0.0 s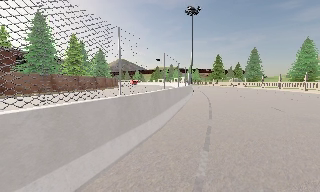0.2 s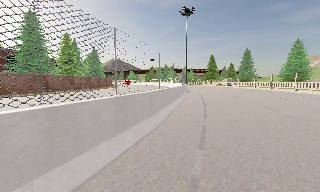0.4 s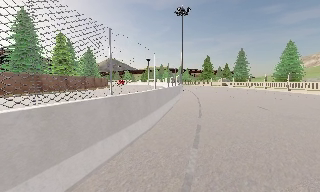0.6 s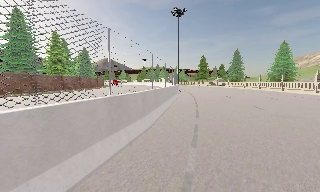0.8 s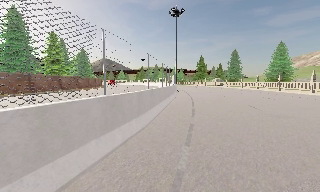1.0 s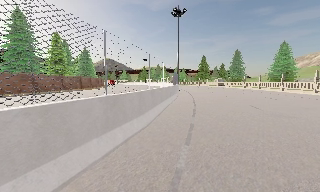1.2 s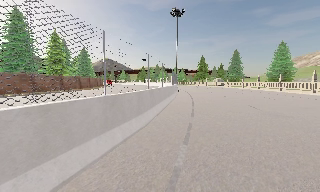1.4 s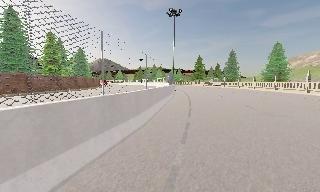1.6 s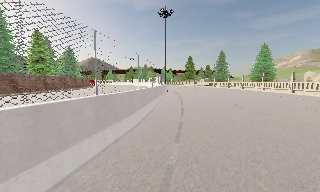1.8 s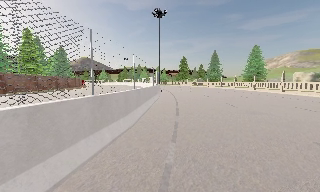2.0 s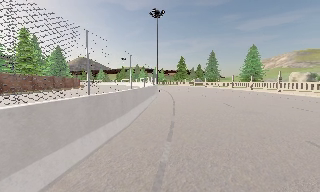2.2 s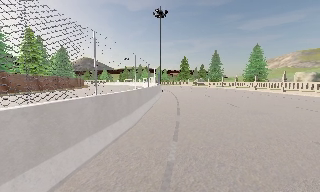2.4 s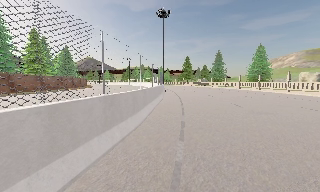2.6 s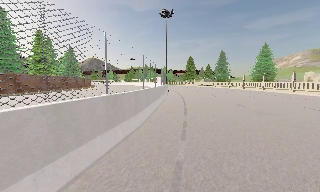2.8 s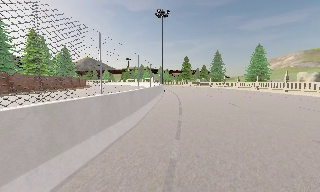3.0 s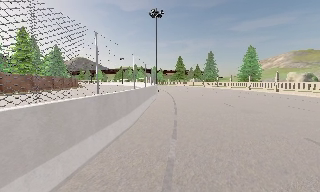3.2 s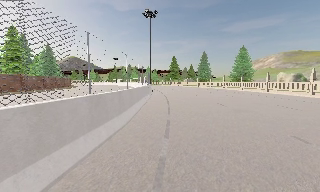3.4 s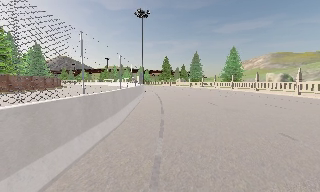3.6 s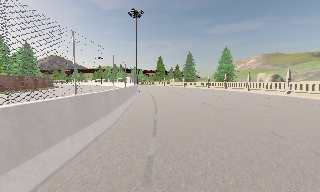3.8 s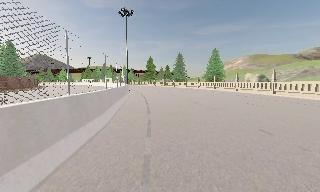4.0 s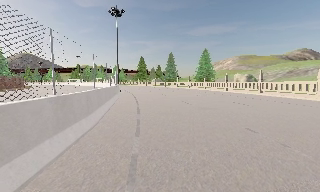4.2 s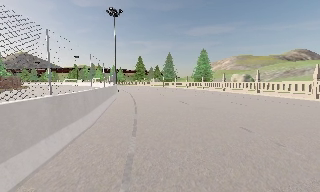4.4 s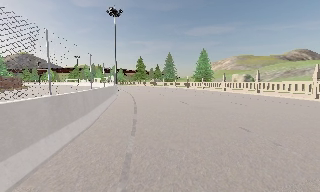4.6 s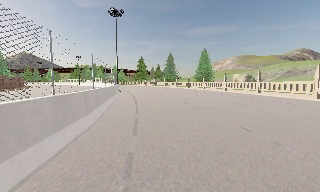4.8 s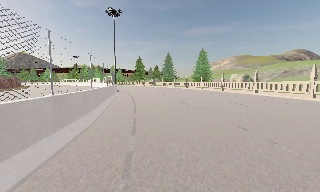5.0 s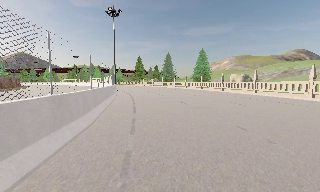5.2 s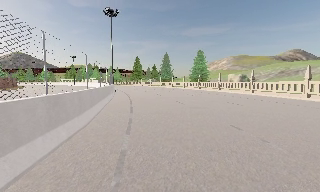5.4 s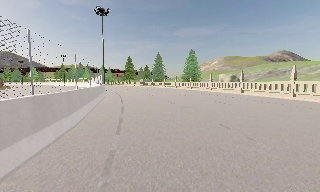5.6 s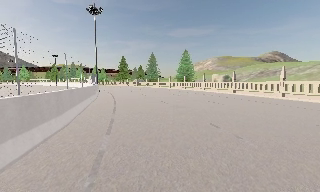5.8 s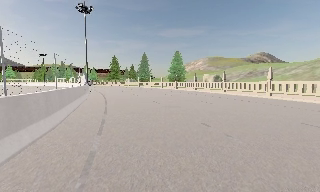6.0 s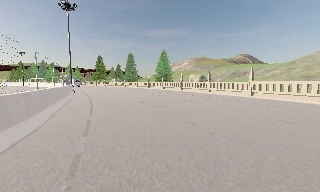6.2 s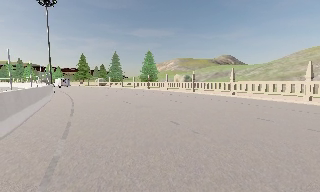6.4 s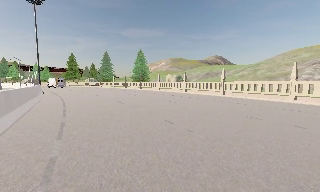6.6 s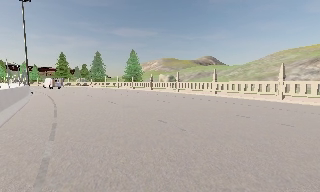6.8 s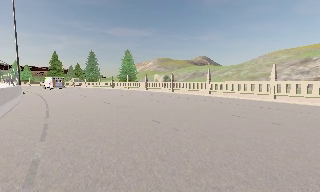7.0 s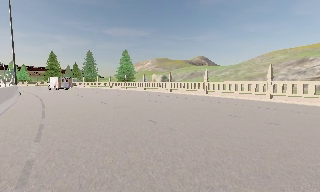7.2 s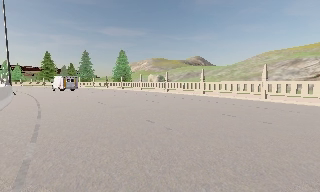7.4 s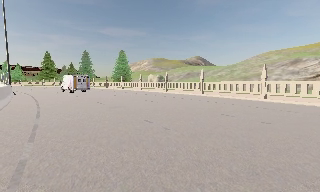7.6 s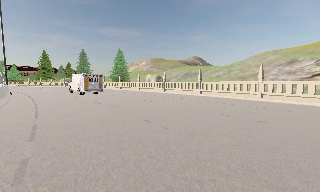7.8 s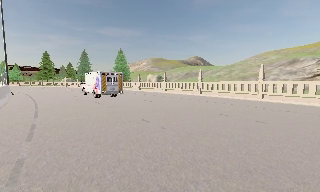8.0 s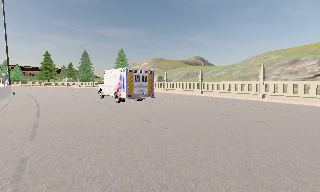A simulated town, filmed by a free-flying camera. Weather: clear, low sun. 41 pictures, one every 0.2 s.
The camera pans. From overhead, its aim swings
clockwise.
The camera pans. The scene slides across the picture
to the left.
0.0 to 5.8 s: The camera swings to its right by about 35 degrees, and the scene slides to the left. It travels backward, about 1 m.
5.8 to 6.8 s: The camera pans to its right, which is clockwise from overhead, by about 15 degrees.
6.8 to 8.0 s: The camera shifts only a little, or ends up much as it began.
The film runs backward here.
